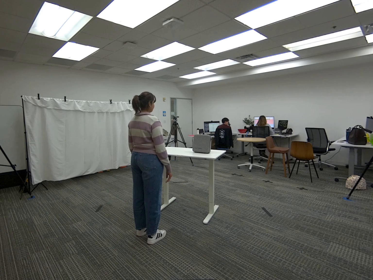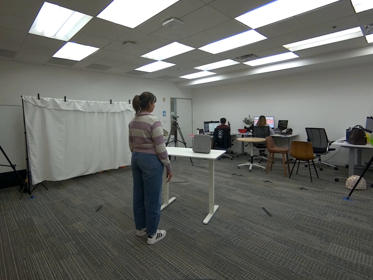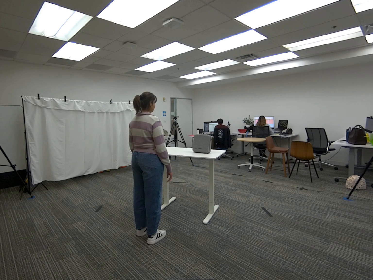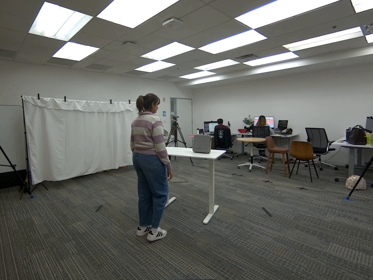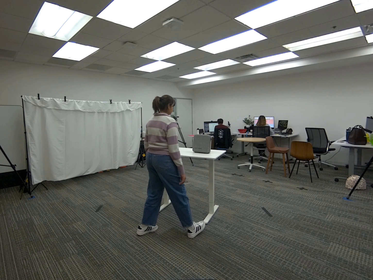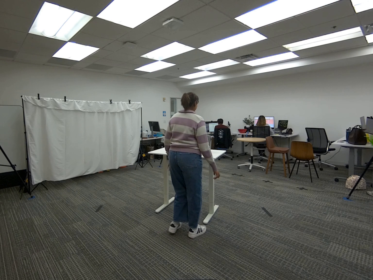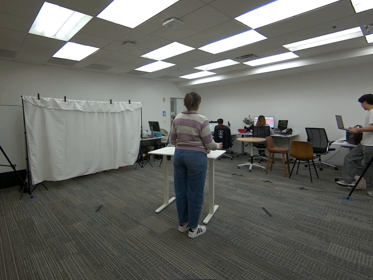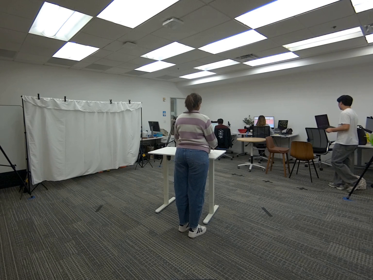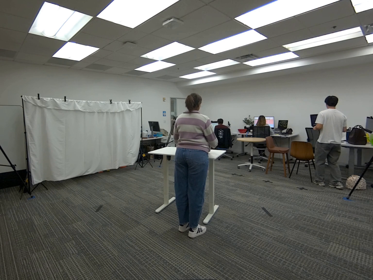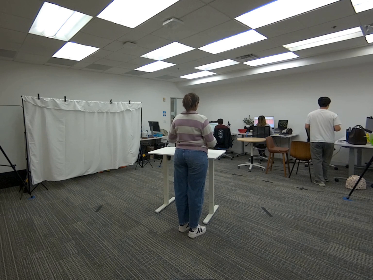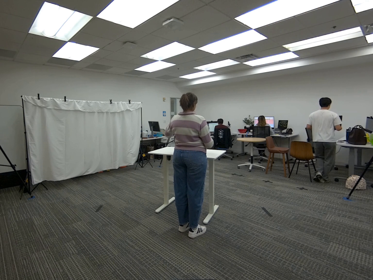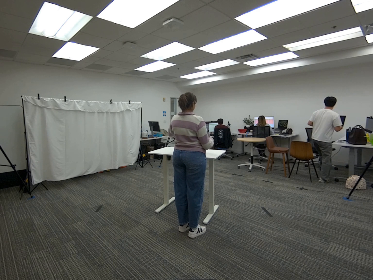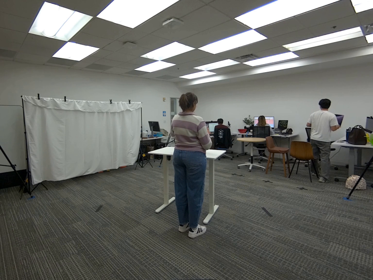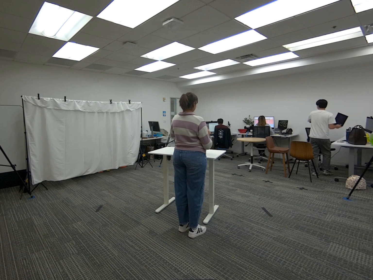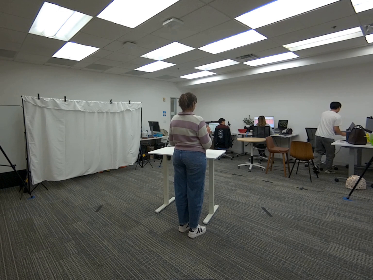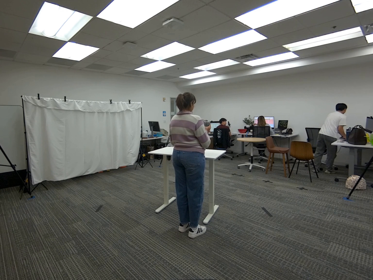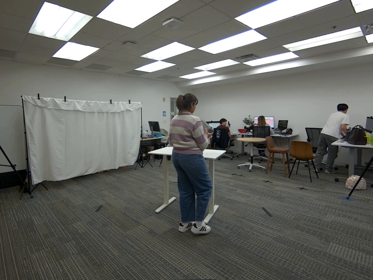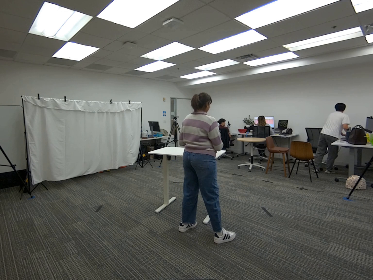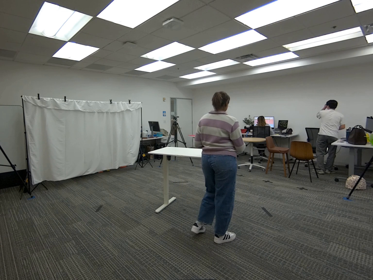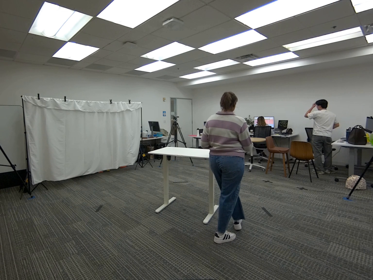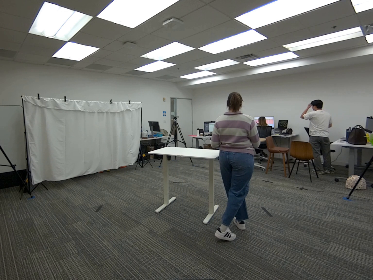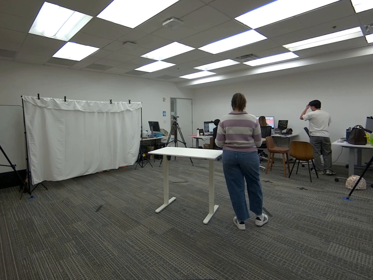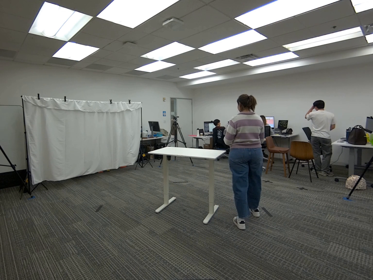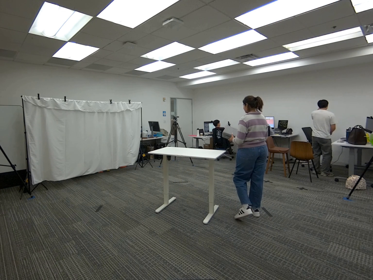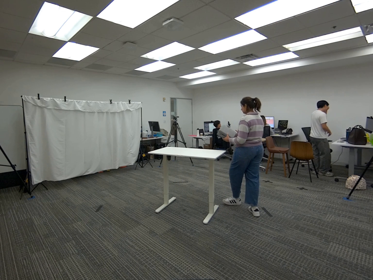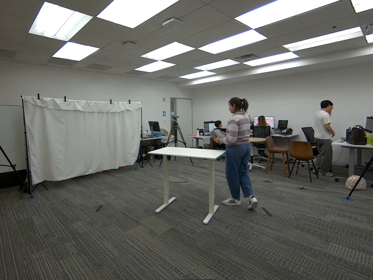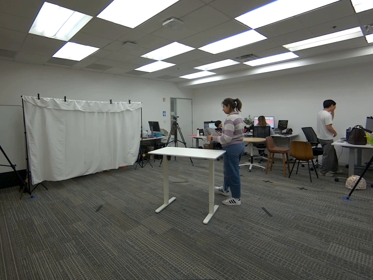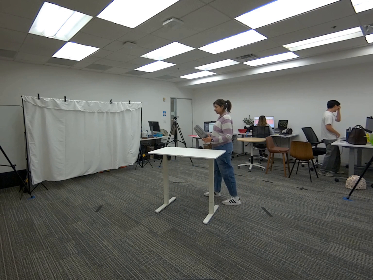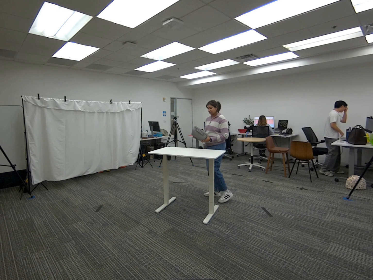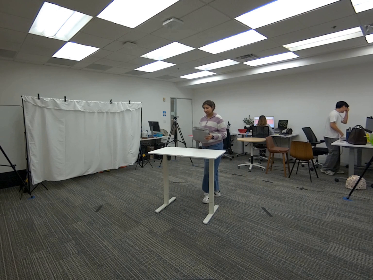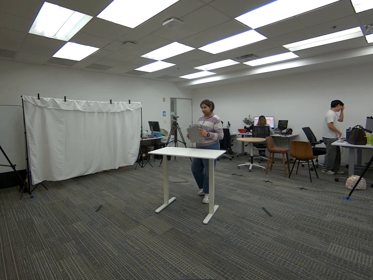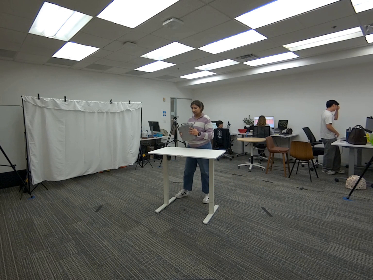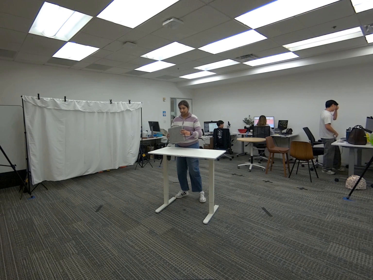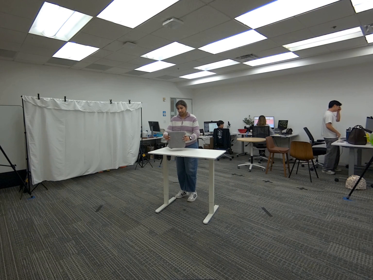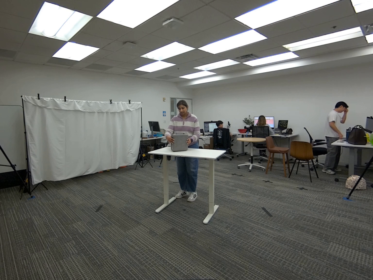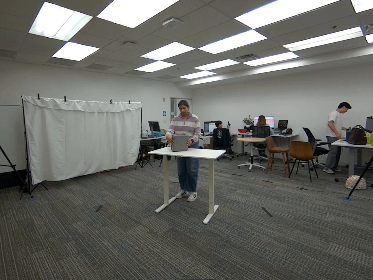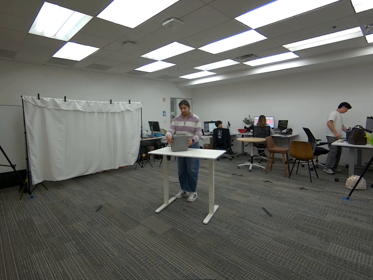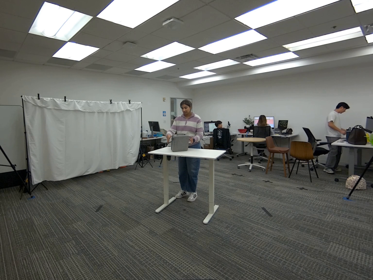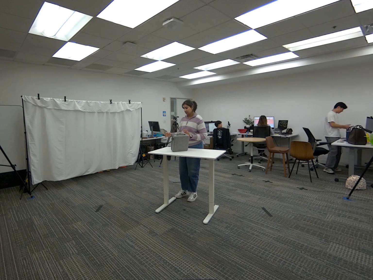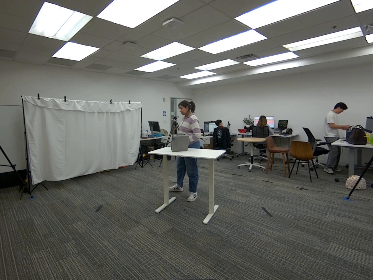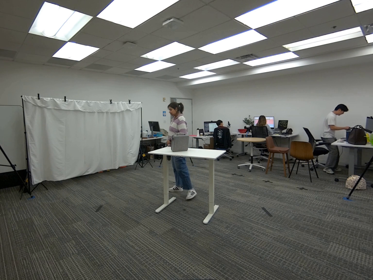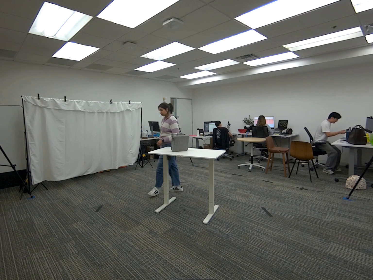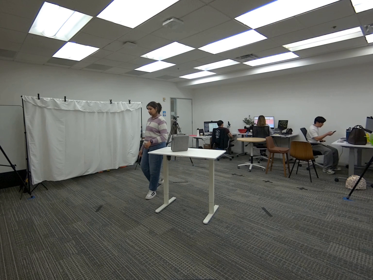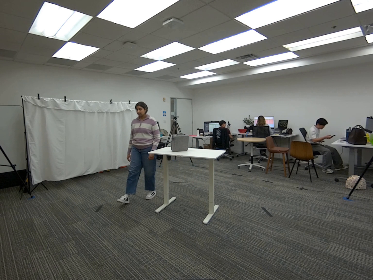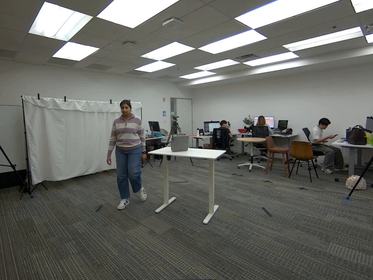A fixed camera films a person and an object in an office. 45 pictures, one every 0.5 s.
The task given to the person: Walk to the gray case on the white desk. Place both hands on the case and maintain continuous contact throughout the interaction. Using both hands together, rotate the case on all surface of the desk until the end of the sequence.
